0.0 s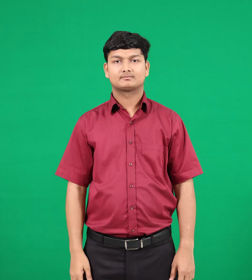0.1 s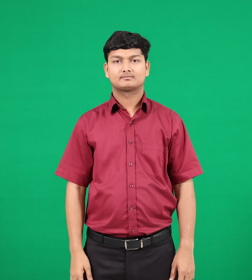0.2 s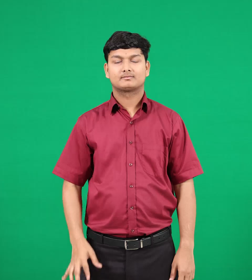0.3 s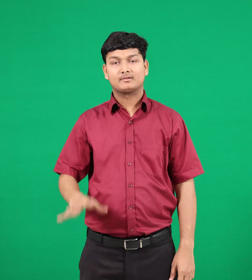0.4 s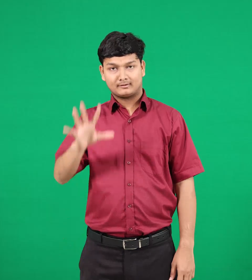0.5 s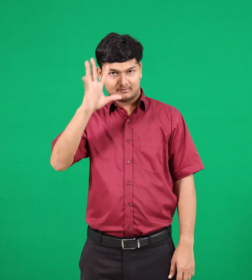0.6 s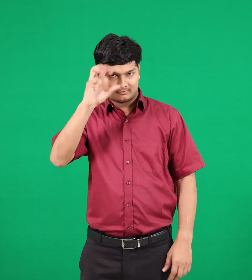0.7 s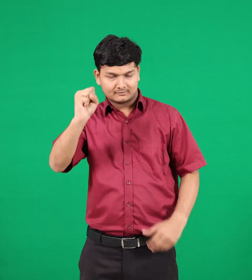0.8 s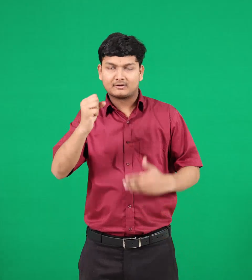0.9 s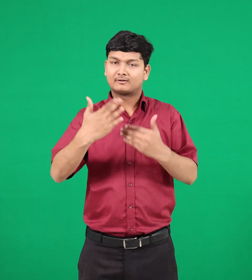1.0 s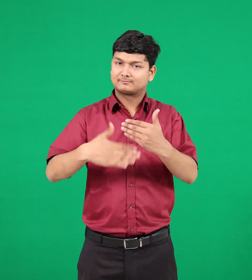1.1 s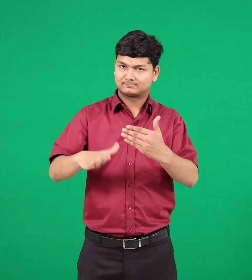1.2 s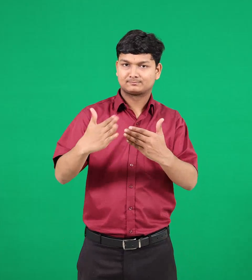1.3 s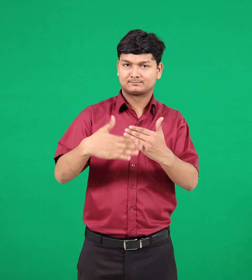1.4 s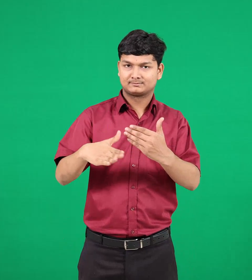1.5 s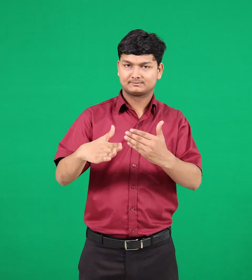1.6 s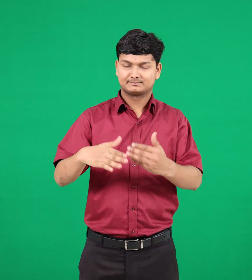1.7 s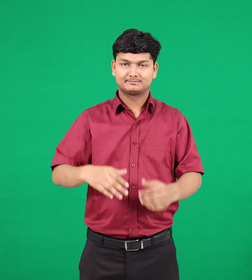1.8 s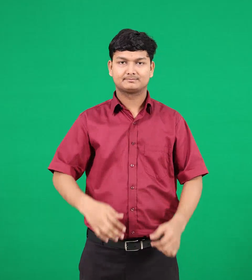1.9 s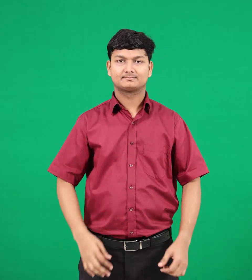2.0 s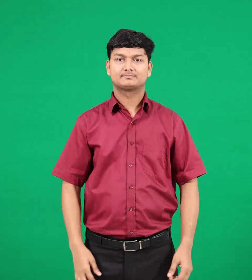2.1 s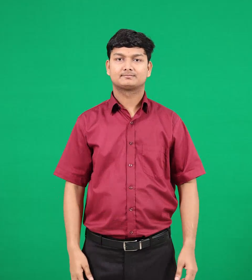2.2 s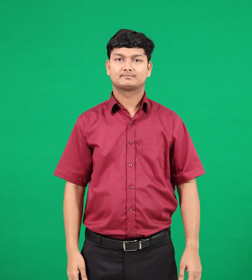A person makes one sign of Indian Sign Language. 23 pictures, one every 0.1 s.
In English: remembering
